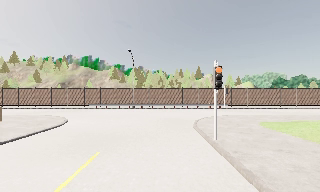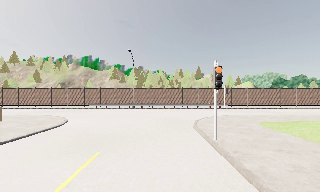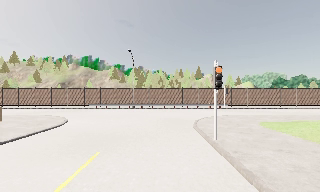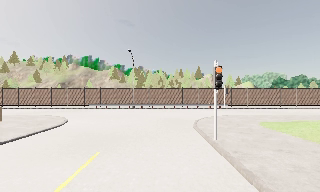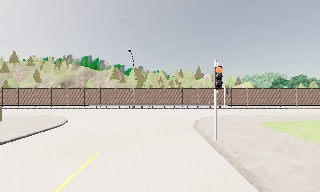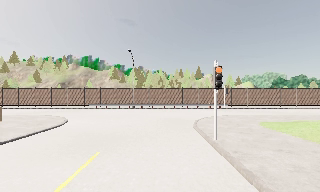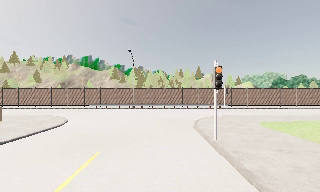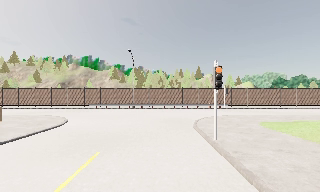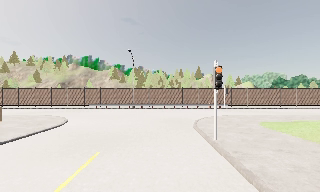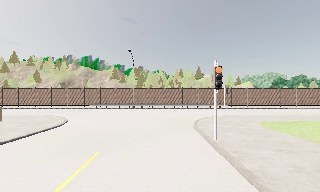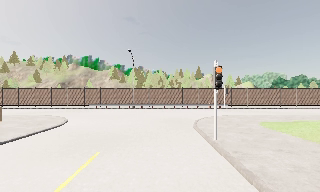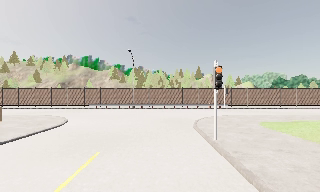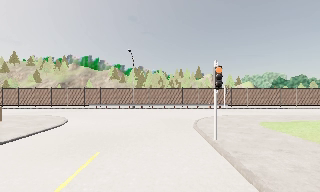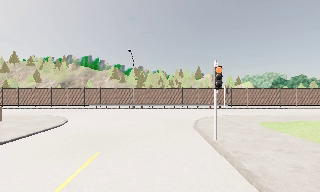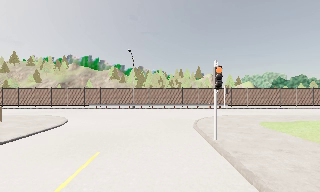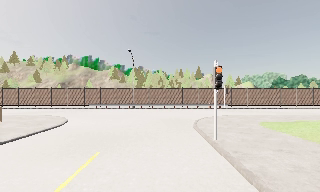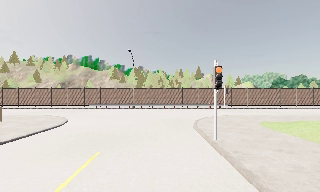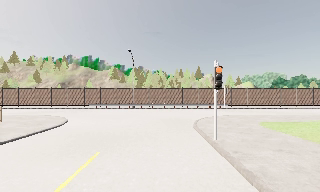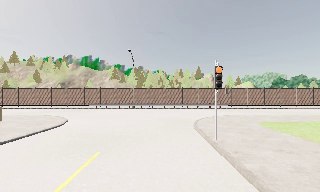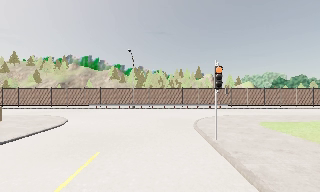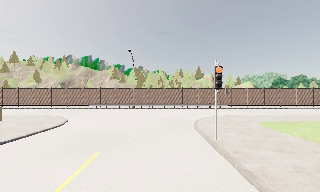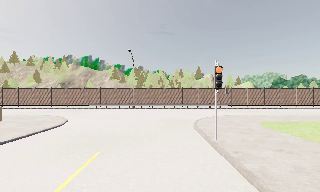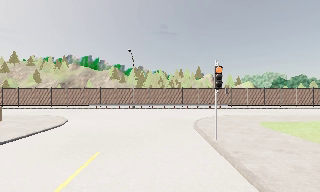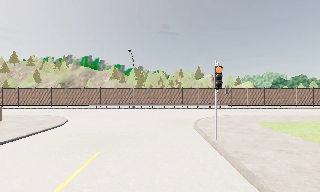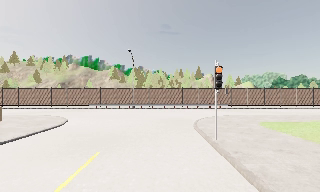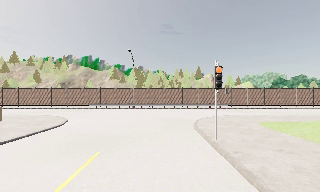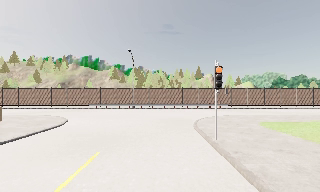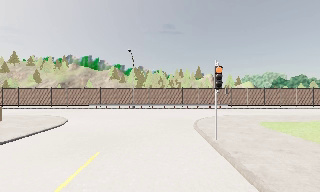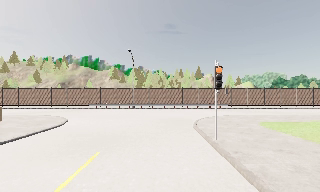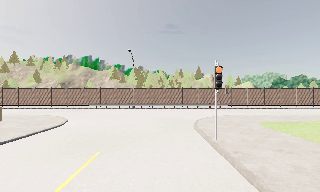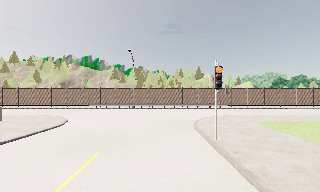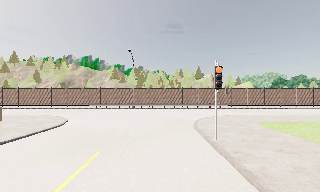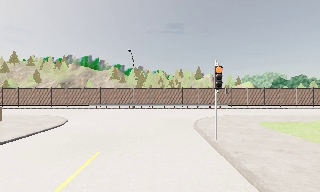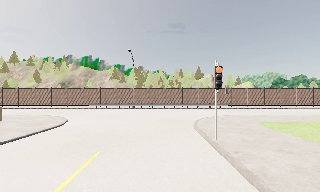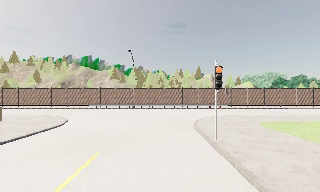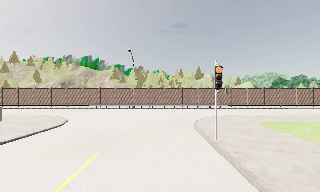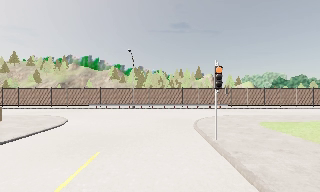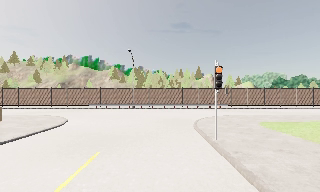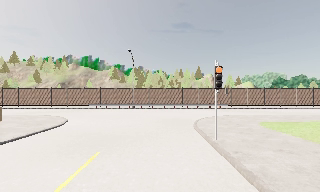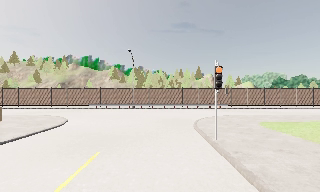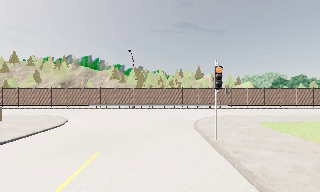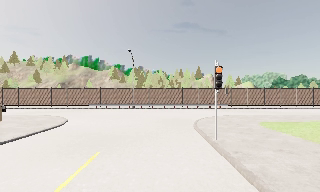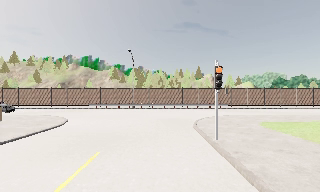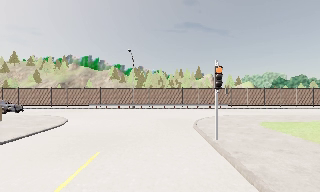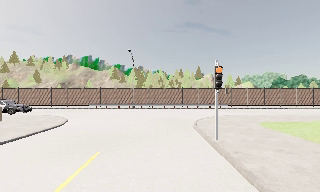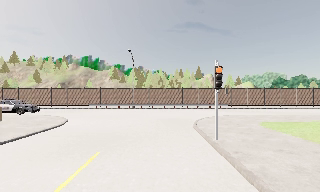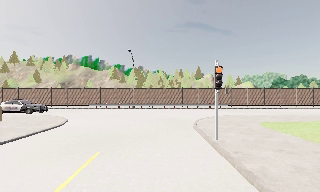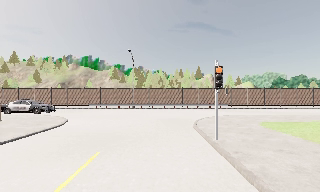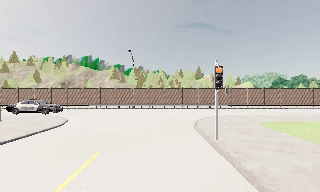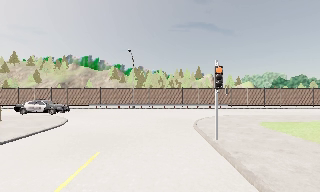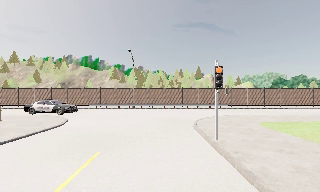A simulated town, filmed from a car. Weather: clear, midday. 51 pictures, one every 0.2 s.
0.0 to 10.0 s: The camera keeps its place and its aim.
The film runs forward here.
